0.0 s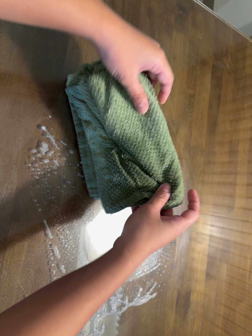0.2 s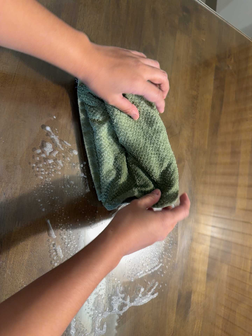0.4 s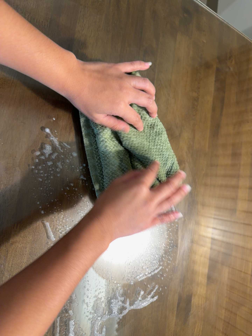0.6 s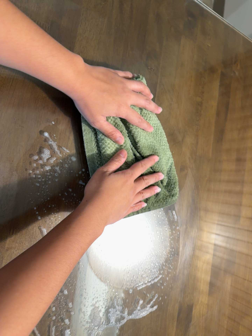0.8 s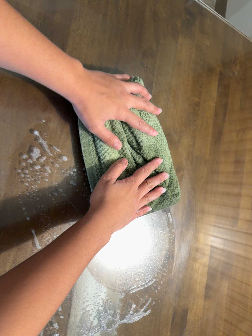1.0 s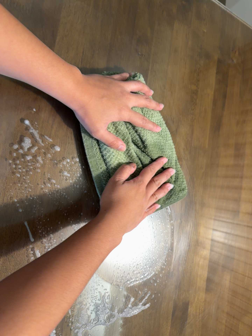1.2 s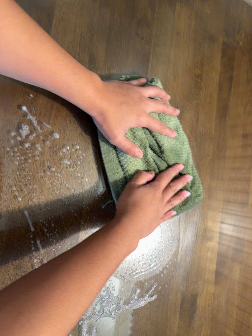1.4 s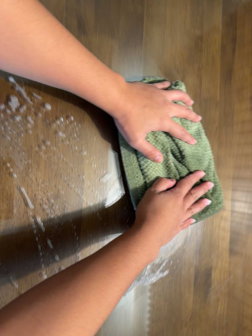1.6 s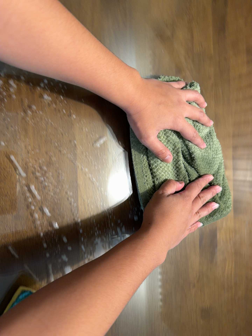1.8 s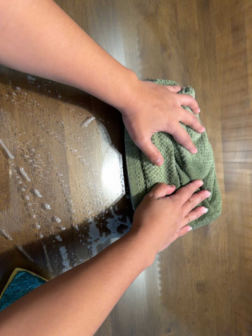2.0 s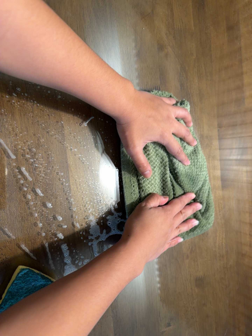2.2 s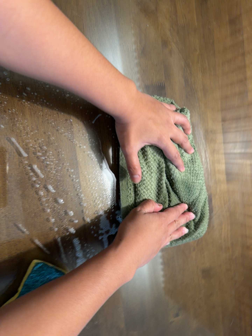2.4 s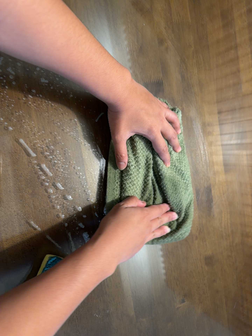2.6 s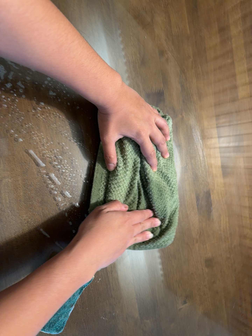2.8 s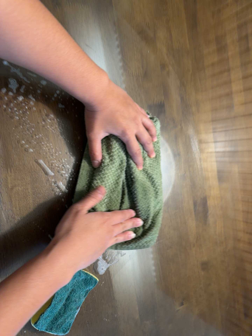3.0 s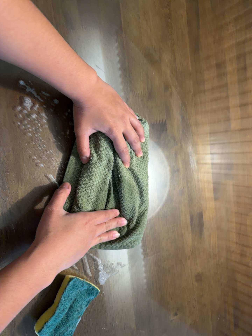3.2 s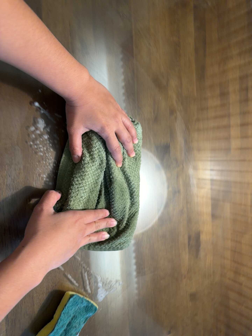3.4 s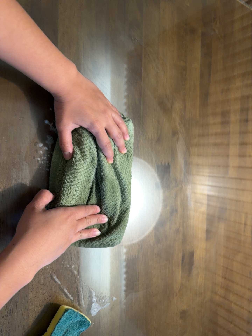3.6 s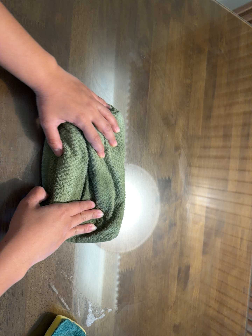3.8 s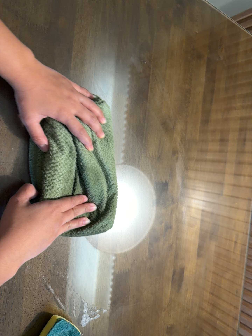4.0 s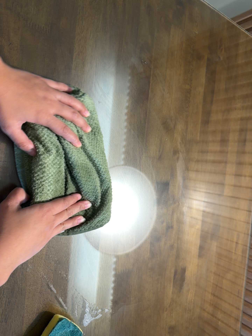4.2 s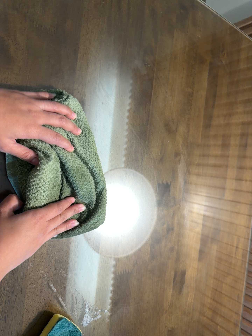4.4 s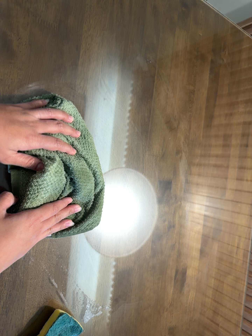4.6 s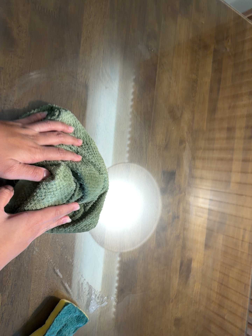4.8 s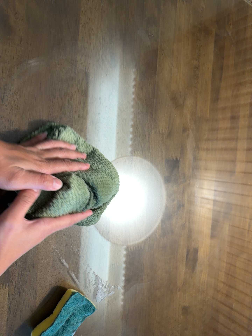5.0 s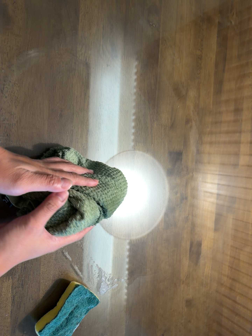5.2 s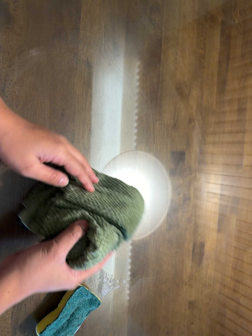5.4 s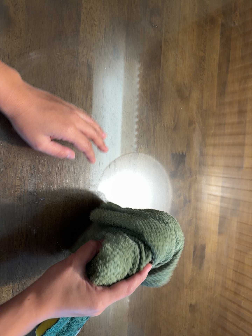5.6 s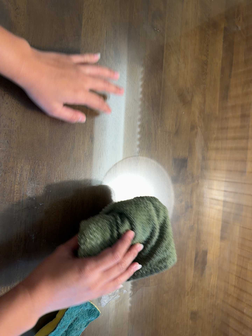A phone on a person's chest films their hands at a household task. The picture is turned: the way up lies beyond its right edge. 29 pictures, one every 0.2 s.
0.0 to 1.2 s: The camera shifts only a little, or ends up much as it began.
1.2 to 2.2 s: The camera travels toward the bottom of its view, about 8 cm, so close, fixed things drift upward. Its aim tips toward the bottom of its view by about 10 degrees, and the scene shifts upward. It rolls about its line of sight by about 15 degrees, and the scene rotates counterclockwise.
2.2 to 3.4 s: The camera travels to its left, backward and toward the top of its view, about 16 cm.
3.4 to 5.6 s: The camera shifts only a little, or ends up much as it began.
The film runs forward here.
